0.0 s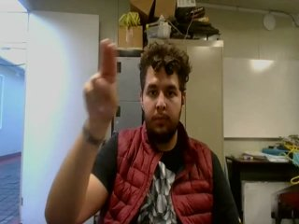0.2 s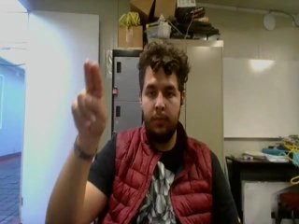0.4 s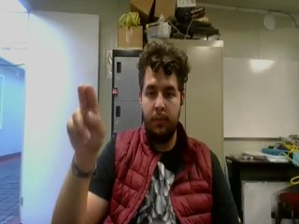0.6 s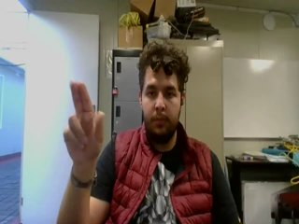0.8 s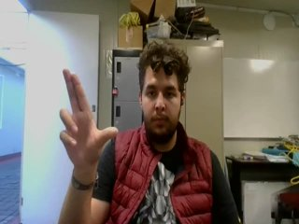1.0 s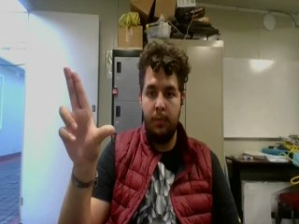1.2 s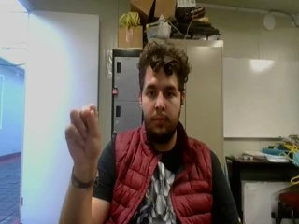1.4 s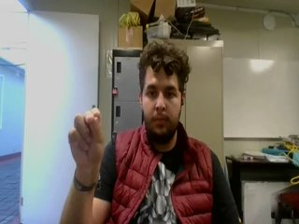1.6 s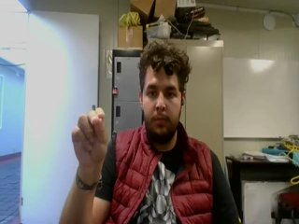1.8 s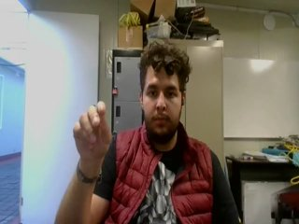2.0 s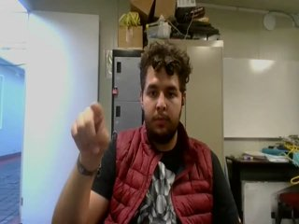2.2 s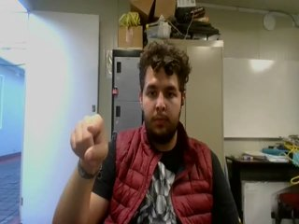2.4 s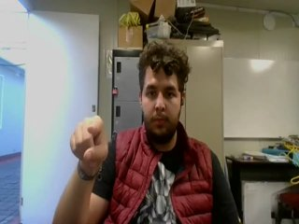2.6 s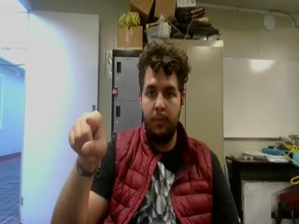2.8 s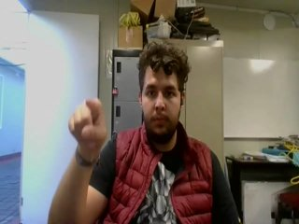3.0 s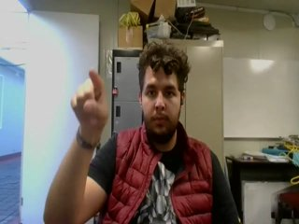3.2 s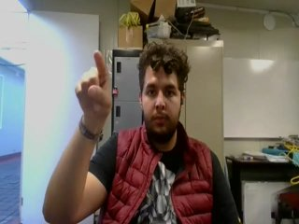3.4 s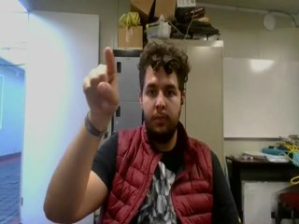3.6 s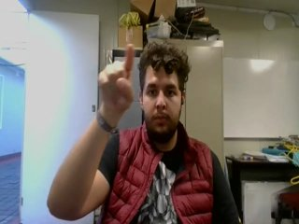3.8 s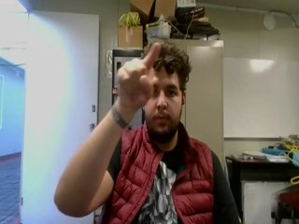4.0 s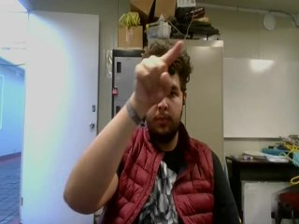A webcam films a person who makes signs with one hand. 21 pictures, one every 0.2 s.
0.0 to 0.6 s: Pointing with two fingers.
0.7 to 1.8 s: Zoom out.
1.9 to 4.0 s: Pointing with one finger.
